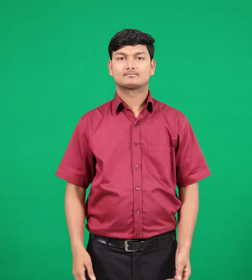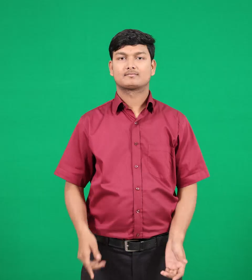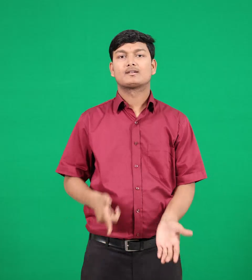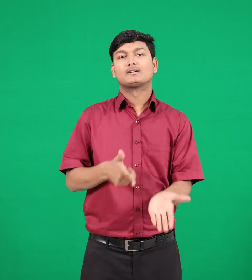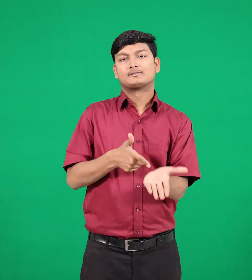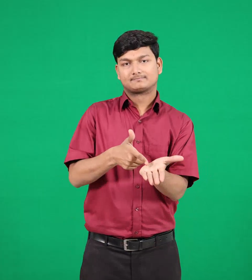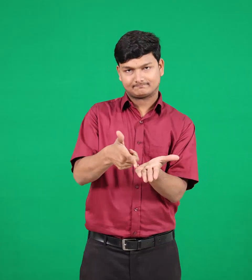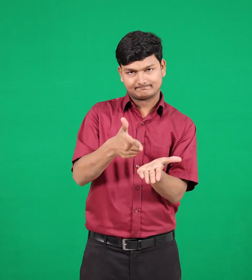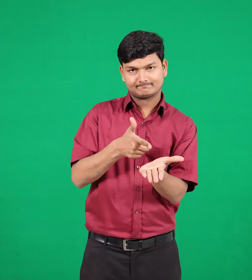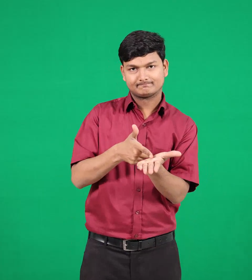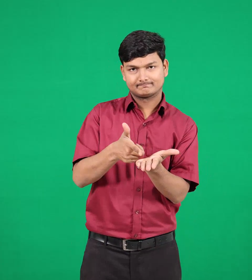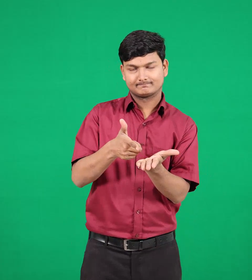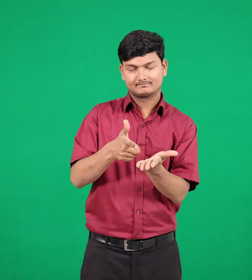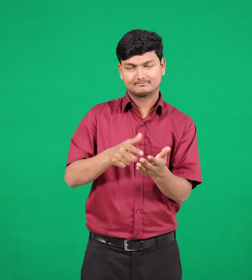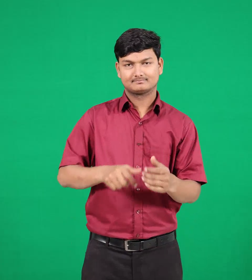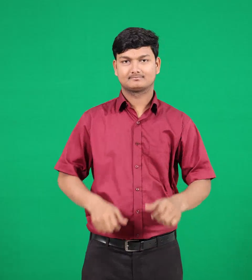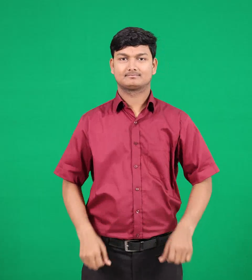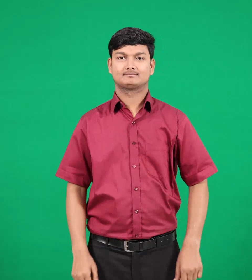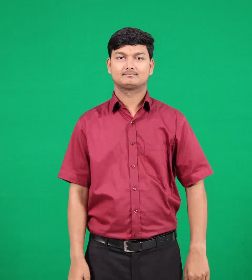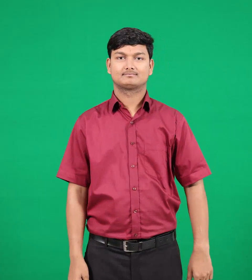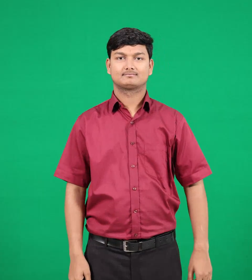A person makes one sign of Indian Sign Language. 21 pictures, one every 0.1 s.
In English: village
